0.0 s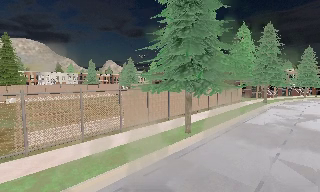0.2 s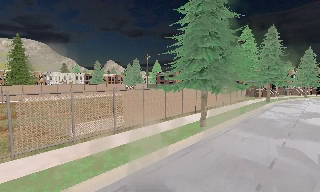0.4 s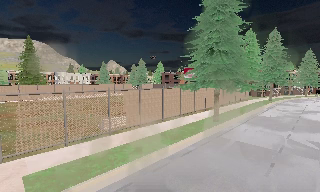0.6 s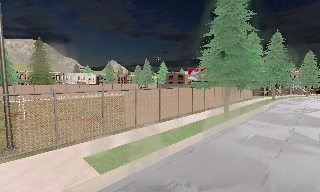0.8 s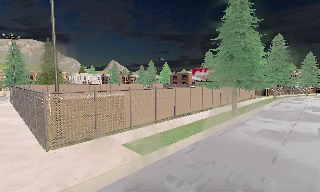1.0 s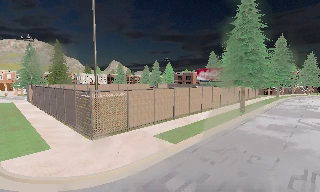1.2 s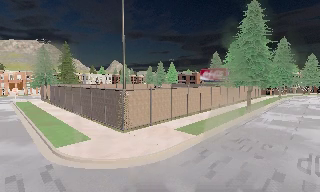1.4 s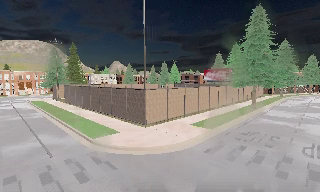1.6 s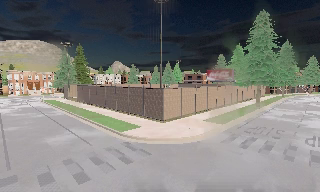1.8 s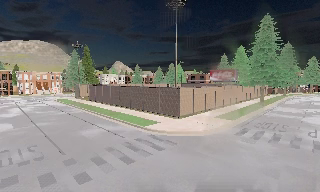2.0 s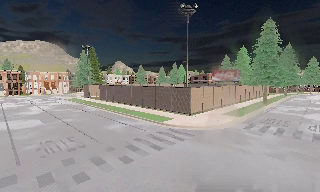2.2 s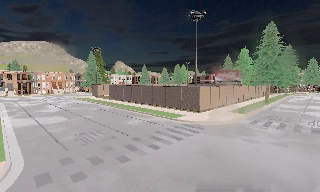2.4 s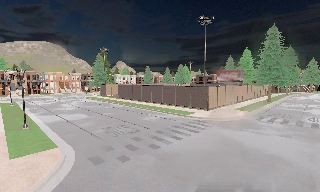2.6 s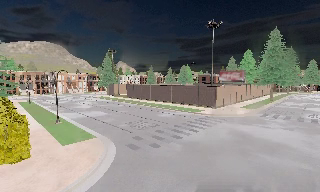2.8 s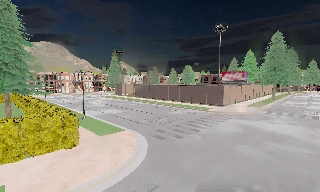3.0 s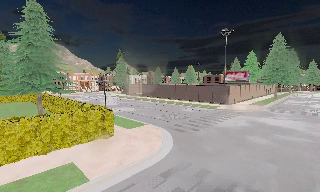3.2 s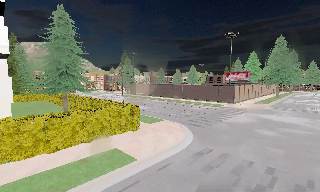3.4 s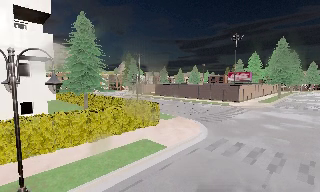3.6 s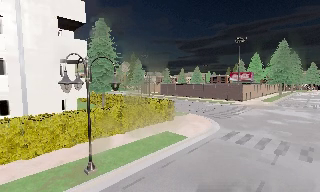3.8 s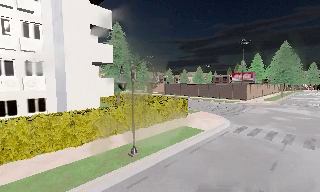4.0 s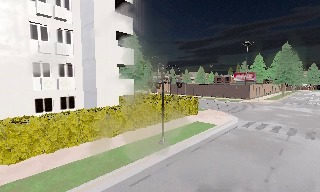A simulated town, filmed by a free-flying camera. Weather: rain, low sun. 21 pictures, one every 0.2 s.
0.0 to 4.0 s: The camera travels backward and to its left, about 45 m, so what stands in front gets smaller.
The film runs forward here.
